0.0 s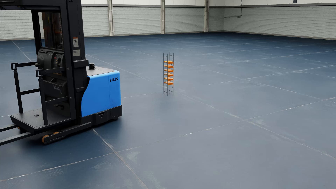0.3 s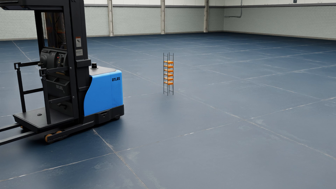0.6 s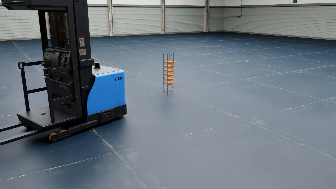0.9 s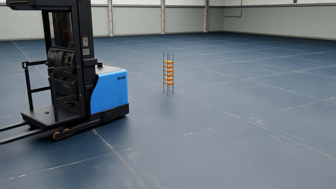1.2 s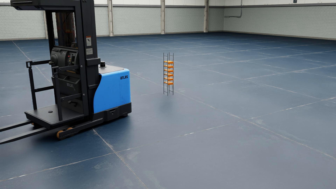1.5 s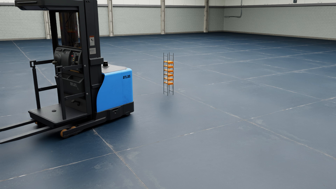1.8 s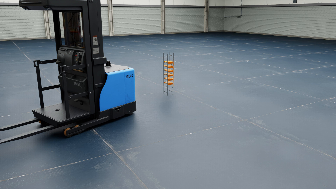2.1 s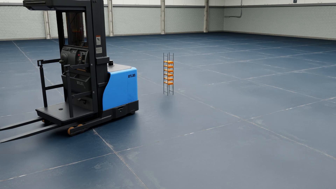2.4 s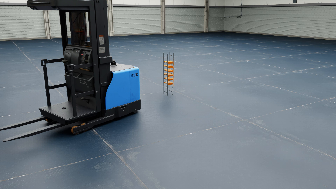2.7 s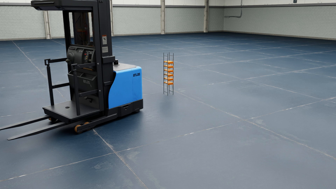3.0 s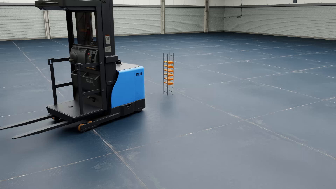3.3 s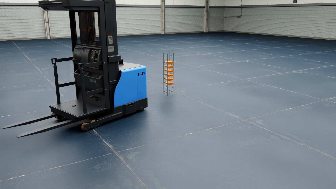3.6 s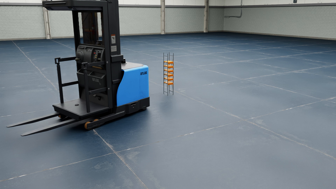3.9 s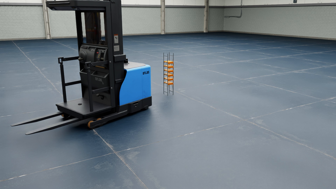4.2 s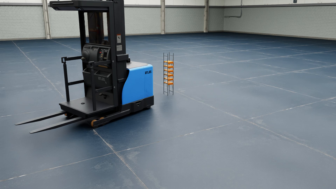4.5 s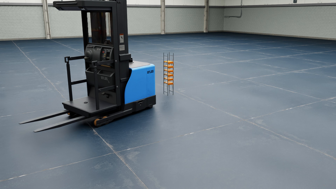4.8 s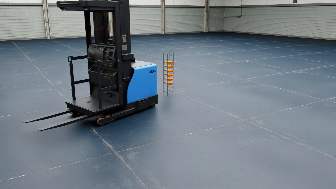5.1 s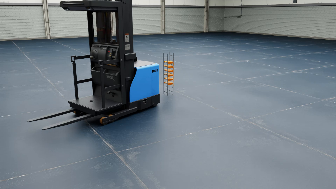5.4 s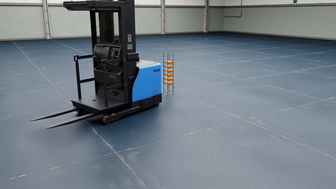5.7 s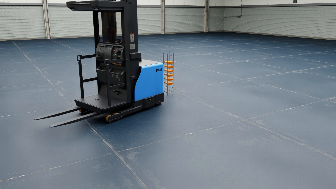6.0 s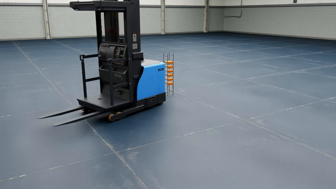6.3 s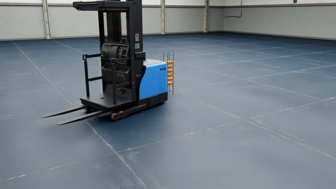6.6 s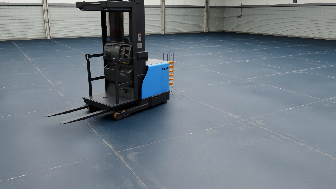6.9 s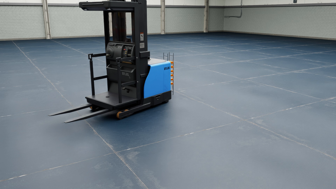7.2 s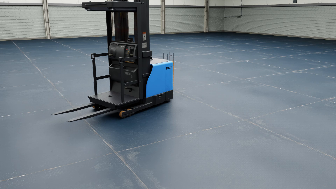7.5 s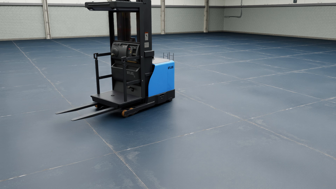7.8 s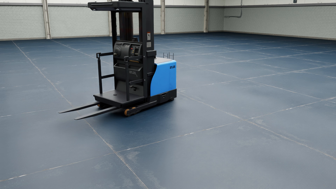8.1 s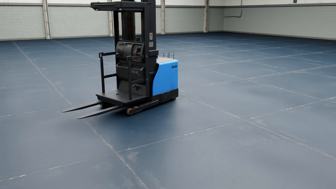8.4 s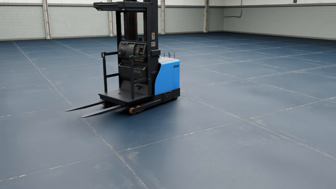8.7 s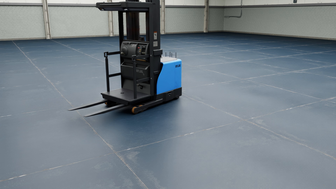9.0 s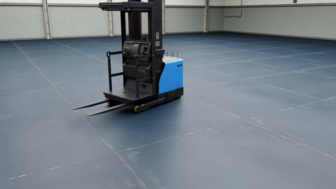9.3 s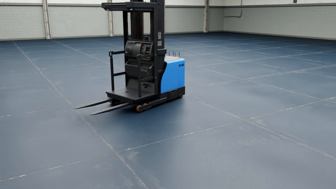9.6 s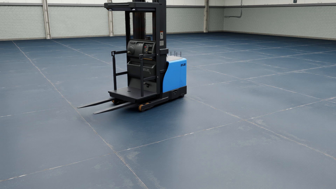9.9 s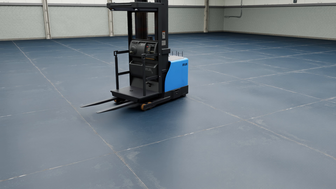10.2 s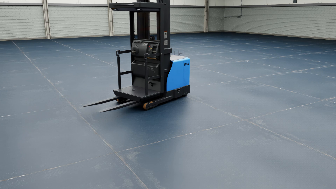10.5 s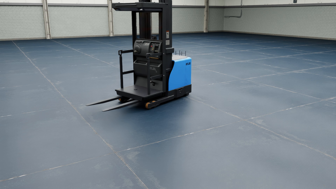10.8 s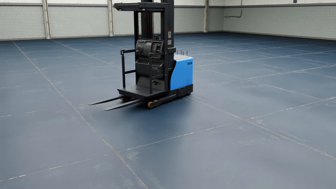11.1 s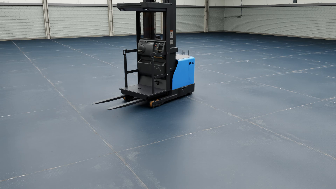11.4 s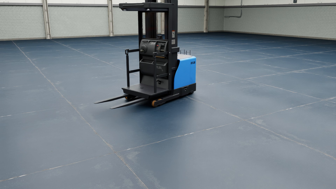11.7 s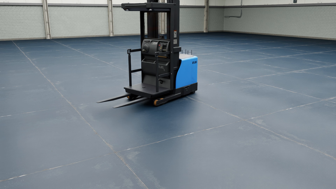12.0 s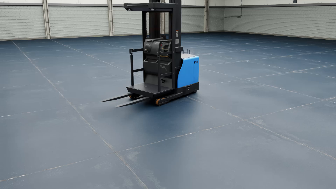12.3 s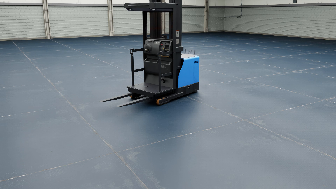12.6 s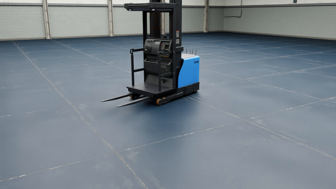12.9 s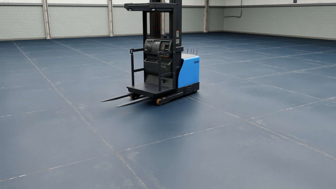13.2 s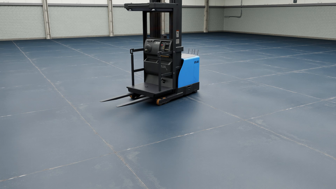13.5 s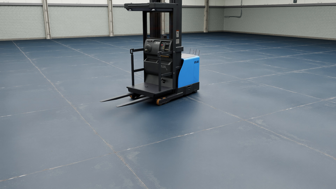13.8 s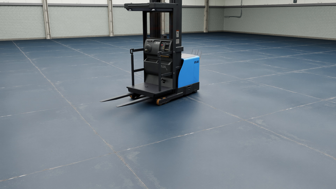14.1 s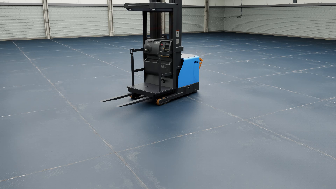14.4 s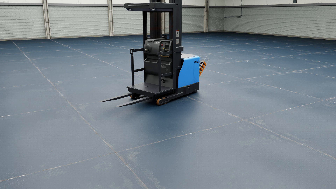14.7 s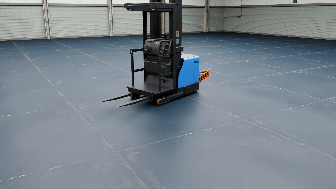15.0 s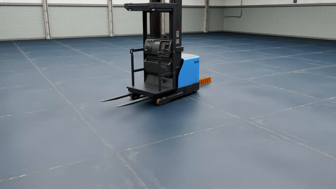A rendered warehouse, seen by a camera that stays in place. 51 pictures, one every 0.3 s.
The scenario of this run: A forklift runs into an object in its way.
